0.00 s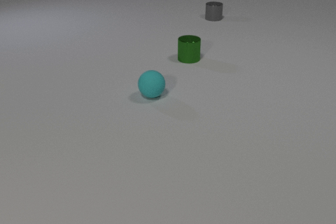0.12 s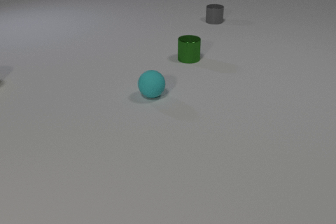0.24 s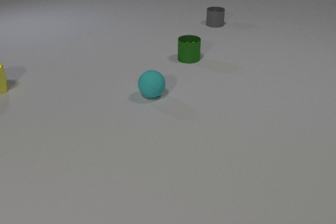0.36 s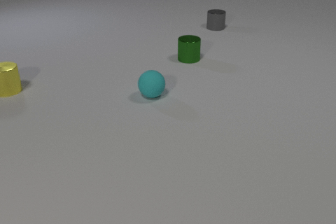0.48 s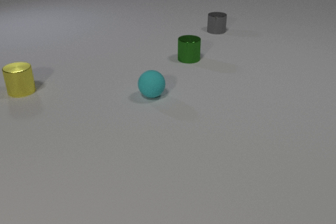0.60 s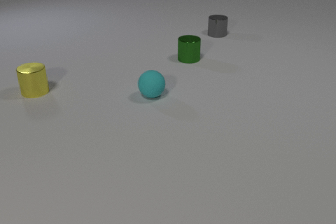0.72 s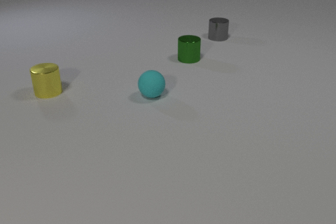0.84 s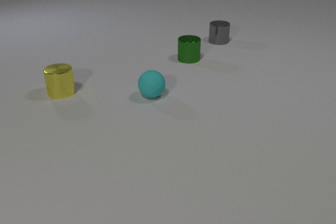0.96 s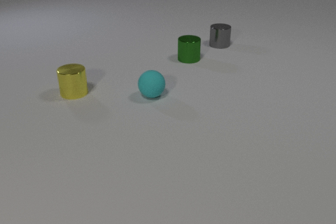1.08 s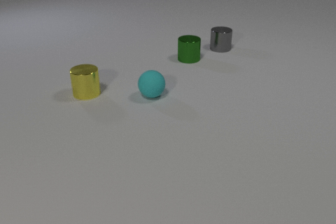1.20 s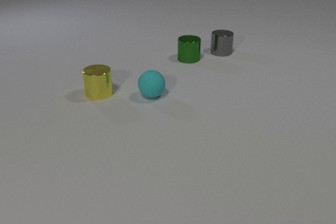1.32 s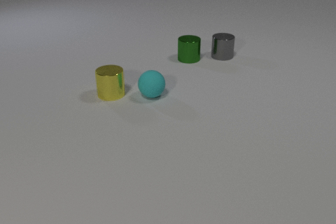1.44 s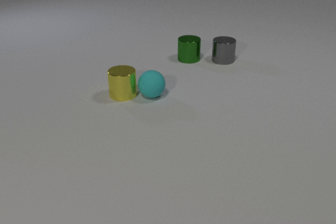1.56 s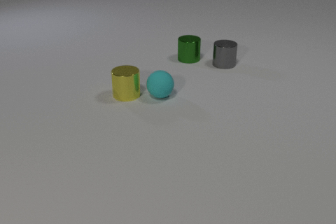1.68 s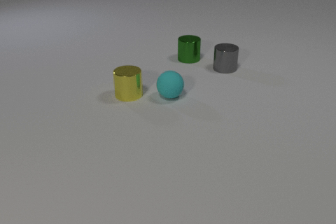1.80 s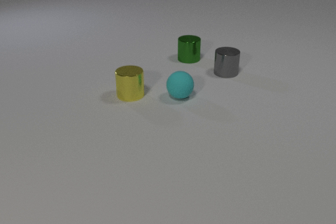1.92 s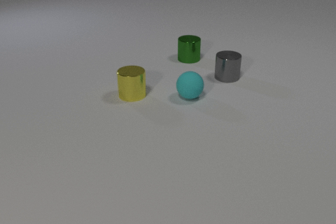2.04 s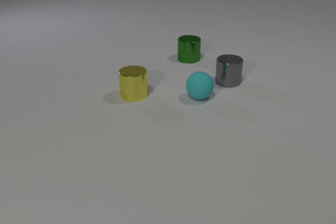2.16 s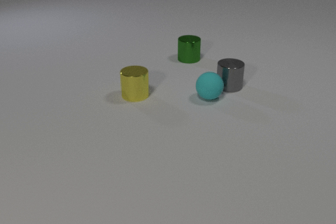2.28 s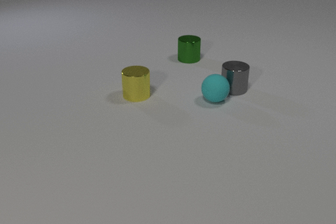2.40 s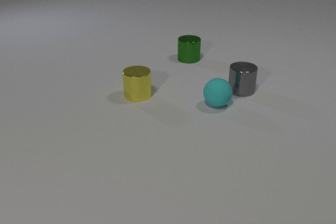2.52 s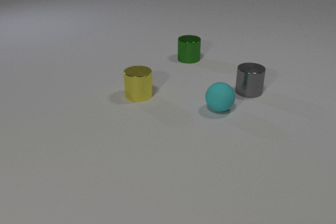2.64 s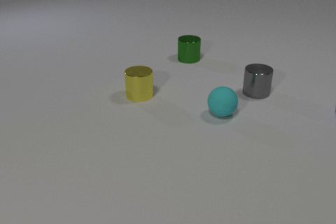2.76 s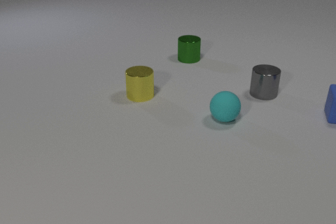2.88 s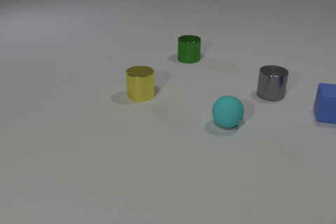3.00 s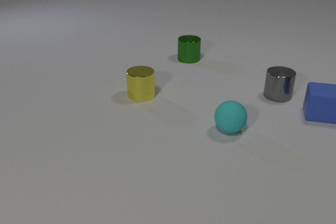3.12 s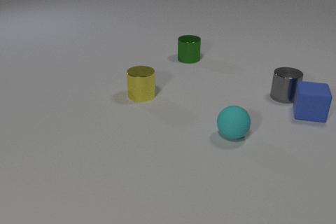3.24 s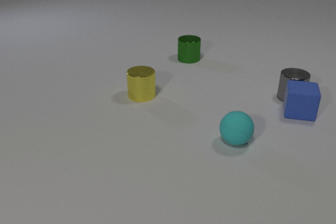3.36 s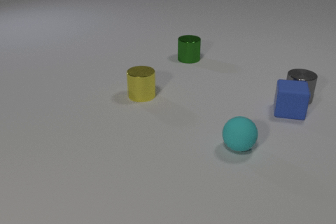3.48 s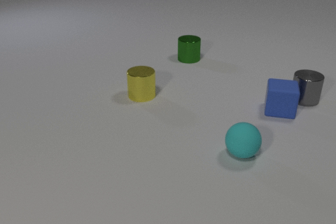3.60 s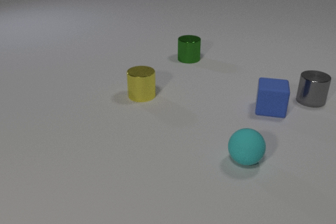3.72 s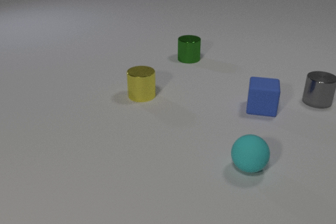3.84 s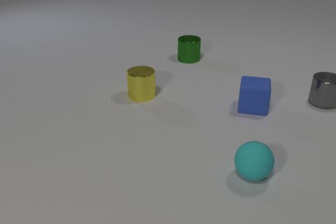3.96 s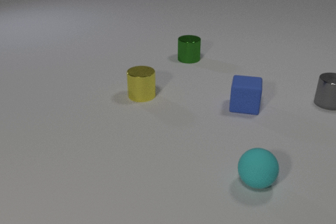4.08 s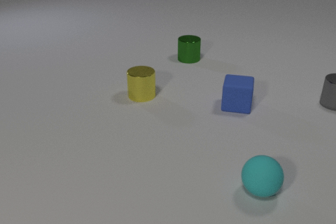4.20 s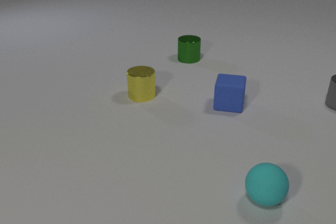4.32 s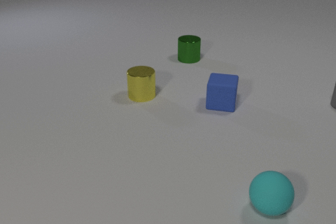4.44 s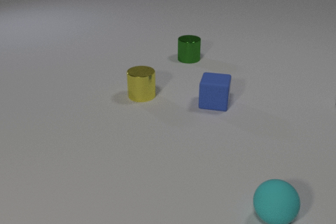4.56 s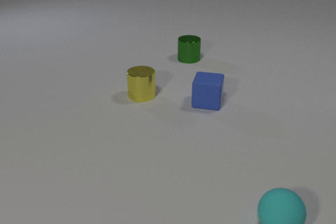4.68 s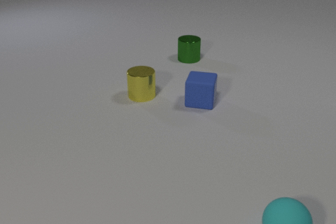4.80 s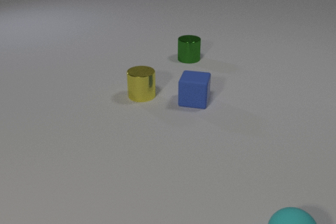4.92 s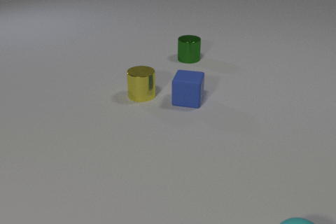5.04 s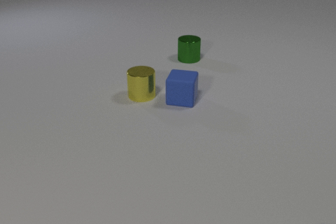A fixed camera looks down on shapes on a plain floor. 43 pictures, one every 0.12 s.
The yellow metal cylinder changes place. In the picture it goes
to the right.
The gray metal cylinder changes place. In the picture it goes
toward the camera.
0.00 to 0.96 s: The yellow metal cylinder comes in at the left edge, slides to the right and toward the camera. The gray metal cylinder slides toward the camera.
0.96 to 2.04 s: The yellow metal cylinder slides to the right. The cyan rubber sphere rolls to the right. The gray metal cylinder slides toward the camera. The yellow metal cylinder and the cyan rubber sphere collide.
2.04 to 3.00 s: The yellow metal cylinder slides to the right. The cyan rubber sphere rolls toward the camera and to the right. The gray metal cylinder slides to the right and toward the camera. The blue rubber cube comes in at the right edge, slides to the left. The cyan rubber sphere and the gray metal cylinder collide.
3.00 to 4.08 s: The cyan rubber sphere rolls toward the camera. The gray metal cylinder slides to the right. The blue rubber cube slides to the left.
4.08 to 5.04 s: The cyan rubber sphere rolls toward the camera and to the right, leaves at the bottom edge. The gray metal cylinder slides to the right, leaves at the right edge. The blue rubber cube slides to the left.
How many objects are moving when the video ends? 1.
What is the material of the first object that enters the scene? metal.
How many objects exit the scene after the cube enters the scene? 2.
